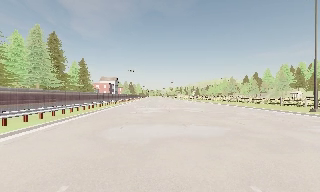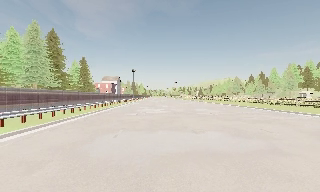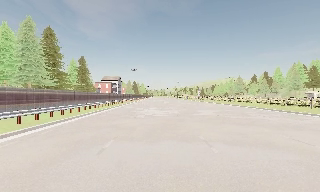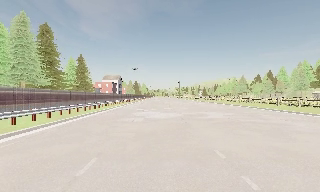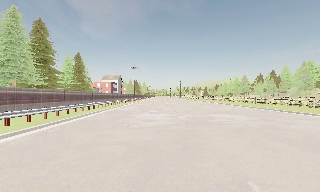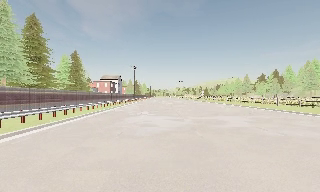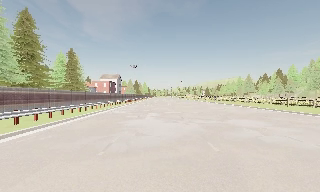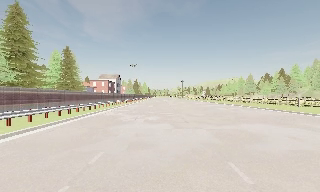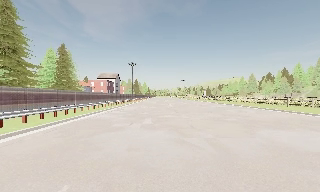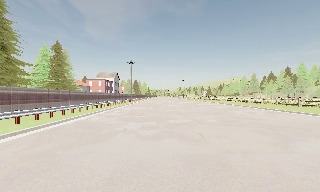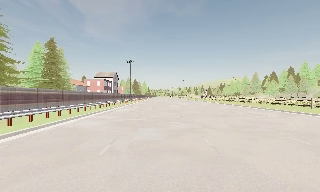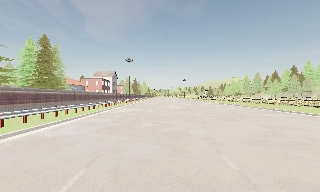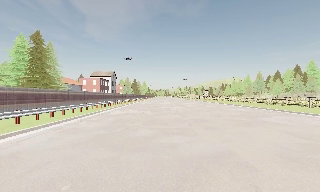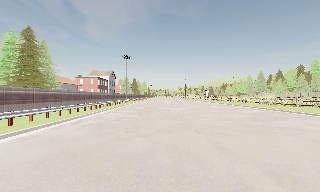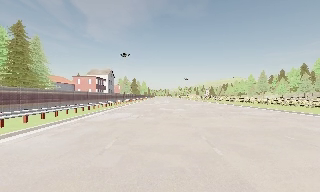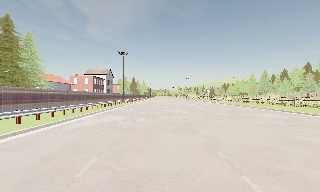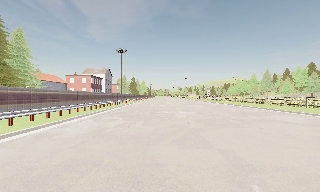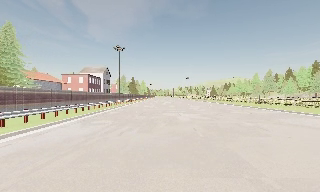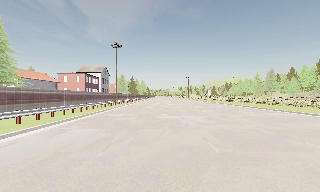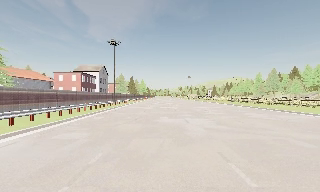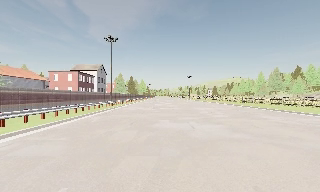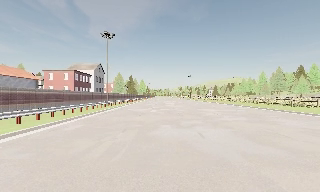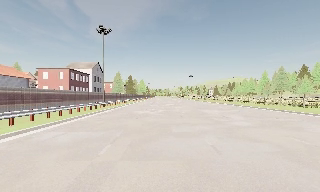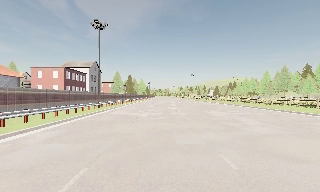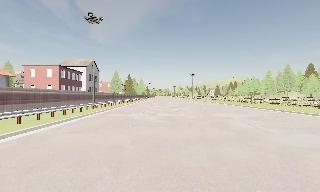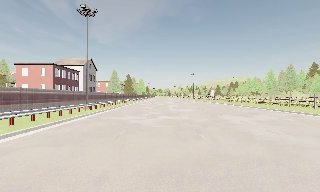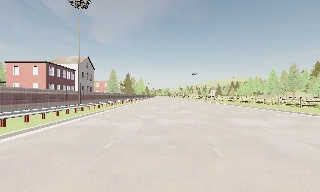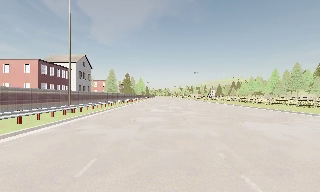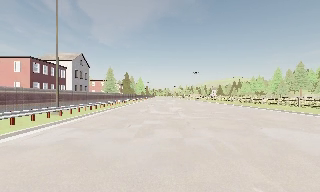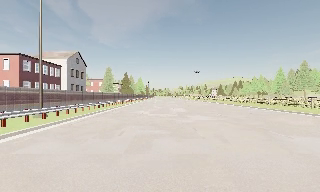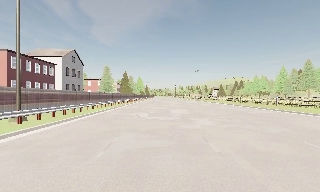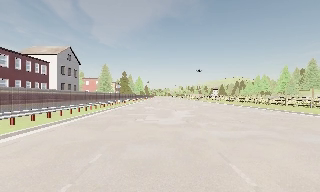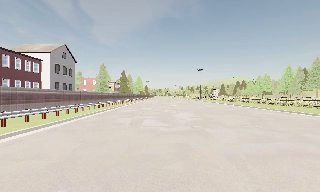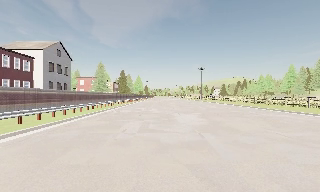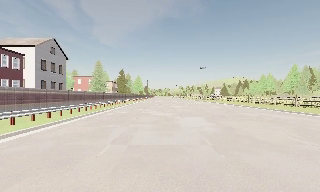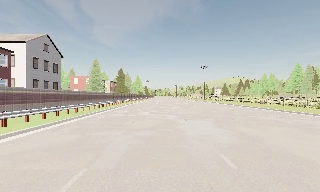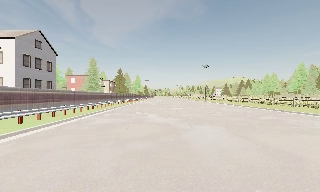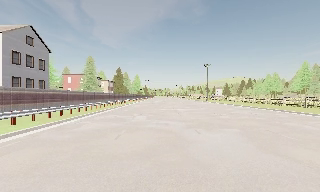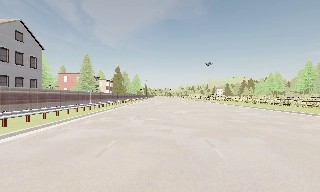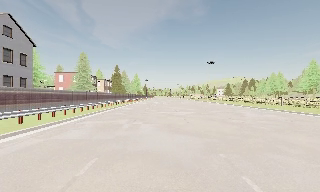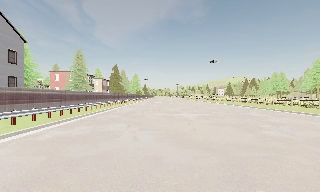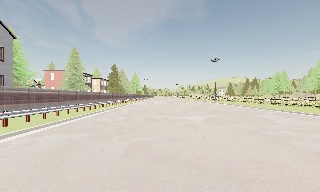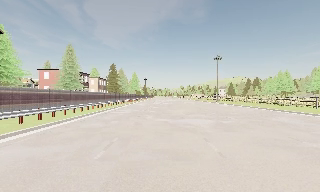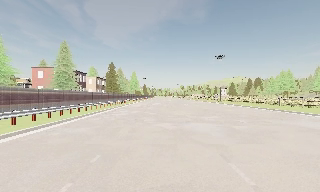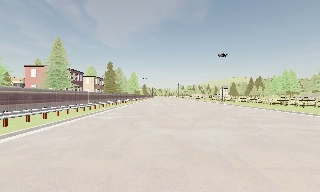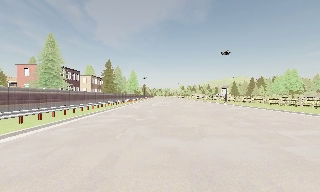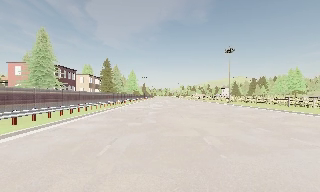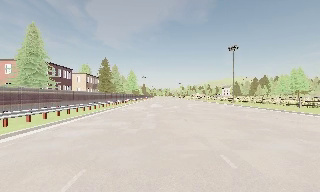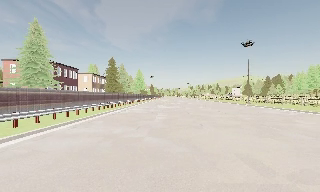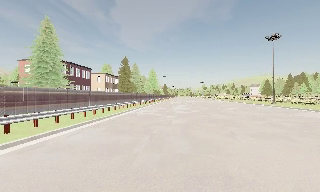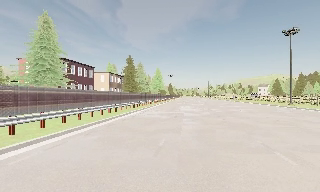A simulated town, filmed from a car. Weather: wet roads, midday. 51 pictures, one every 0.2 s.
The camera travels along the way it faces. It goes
forward.
0.0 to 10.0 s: The camera swings to its left by about 10 degrees, and the scene slides to the right. It travels forward, about 90 m, so what stands in front looms larger.
The film runs forward here.
